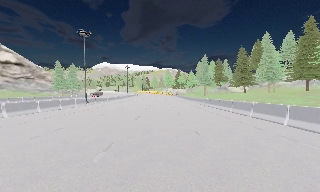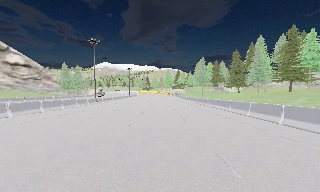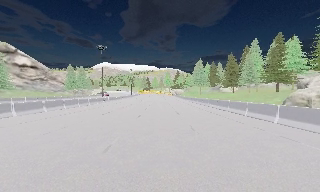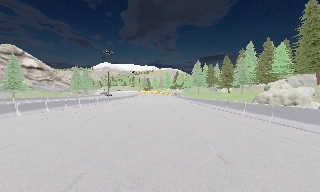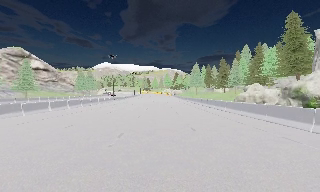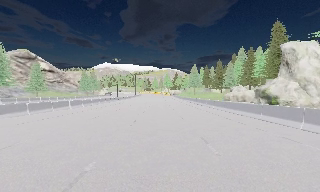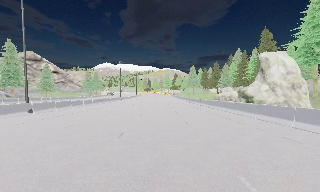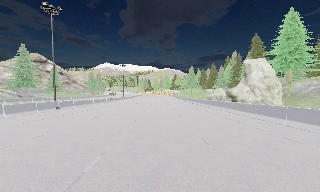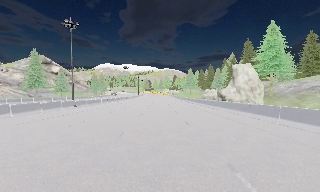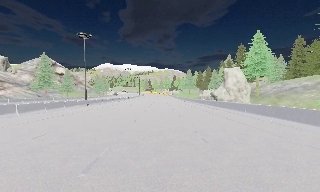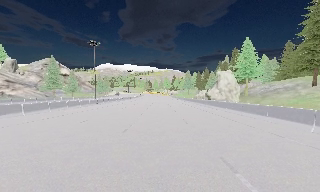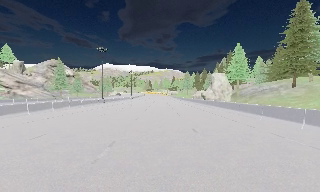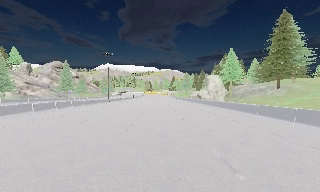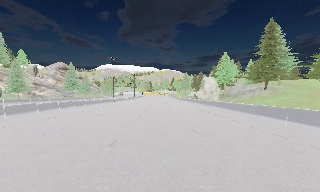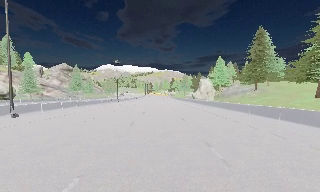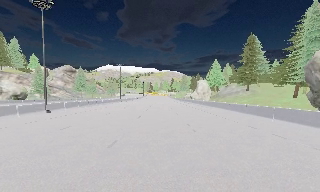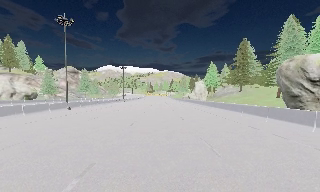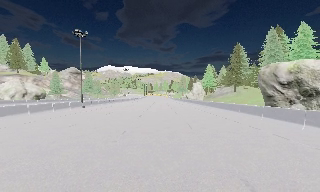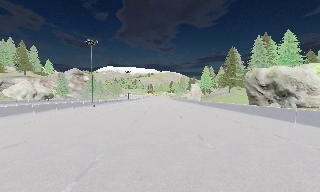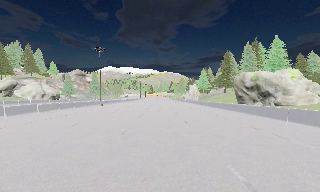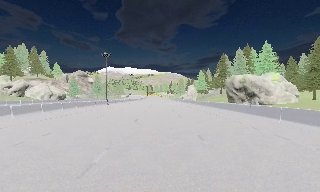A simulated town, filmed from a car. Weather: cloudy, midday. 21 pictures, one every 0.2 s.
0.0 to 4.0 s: The camera travels backward, about 80 m, so what stands in front gets smaller.
The film runs backward here.
